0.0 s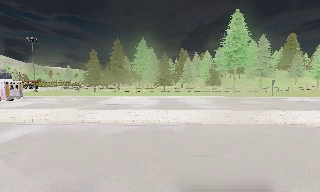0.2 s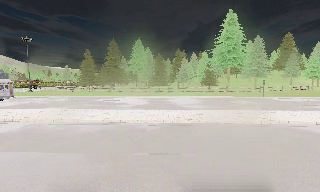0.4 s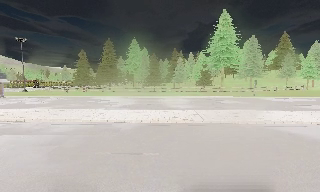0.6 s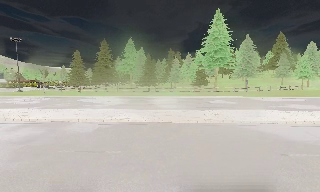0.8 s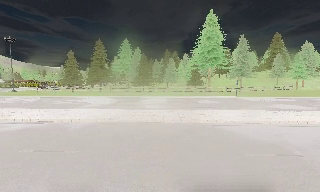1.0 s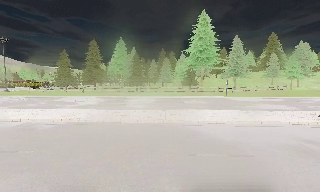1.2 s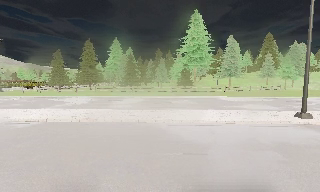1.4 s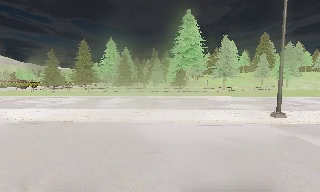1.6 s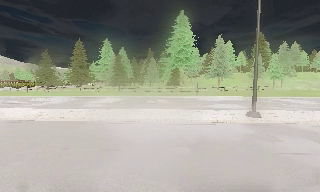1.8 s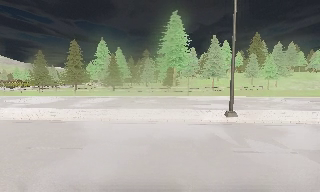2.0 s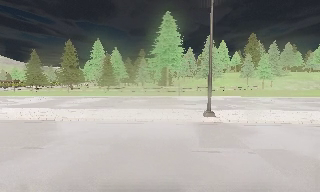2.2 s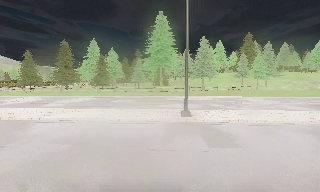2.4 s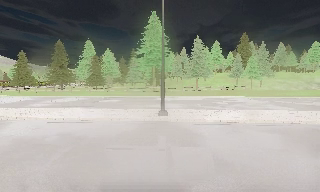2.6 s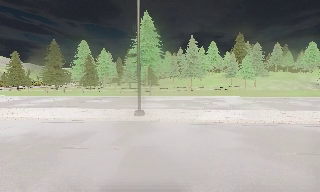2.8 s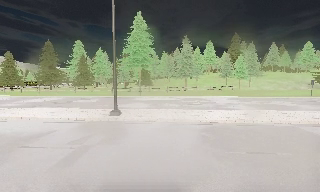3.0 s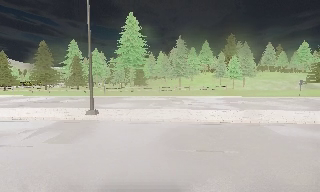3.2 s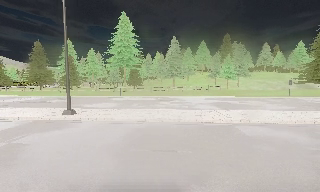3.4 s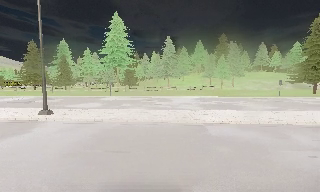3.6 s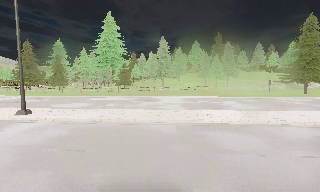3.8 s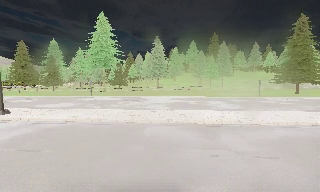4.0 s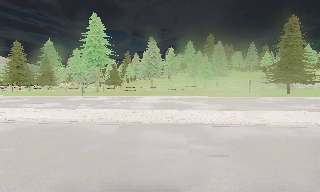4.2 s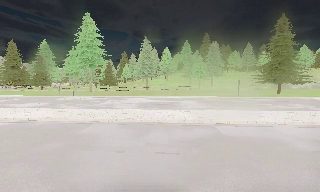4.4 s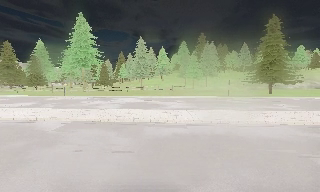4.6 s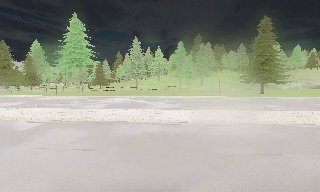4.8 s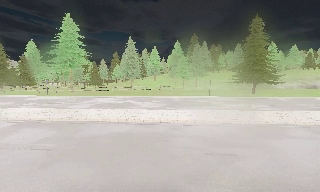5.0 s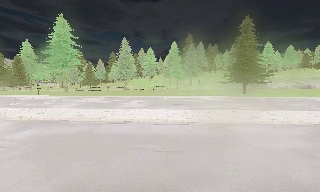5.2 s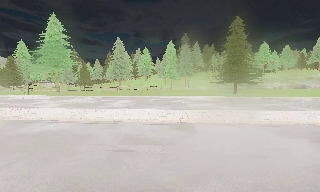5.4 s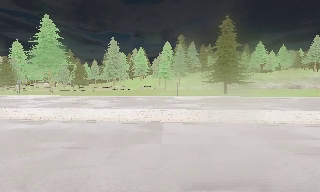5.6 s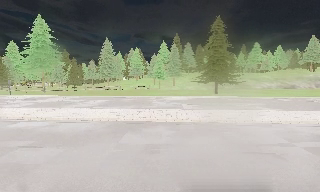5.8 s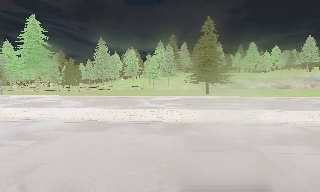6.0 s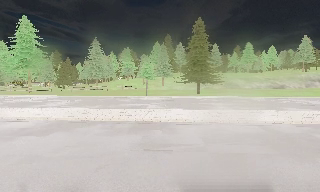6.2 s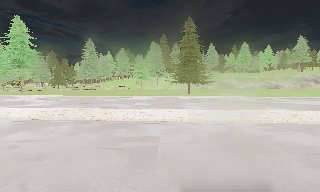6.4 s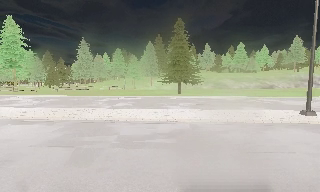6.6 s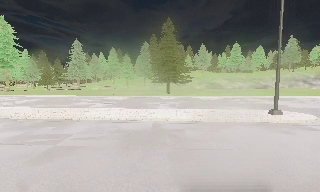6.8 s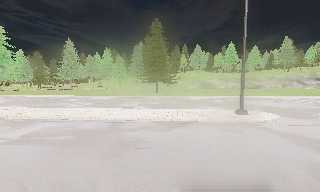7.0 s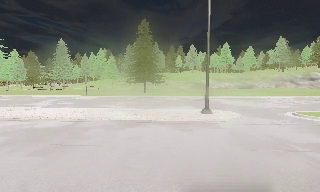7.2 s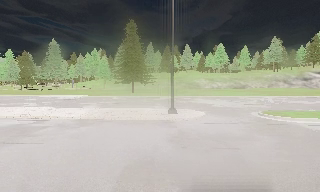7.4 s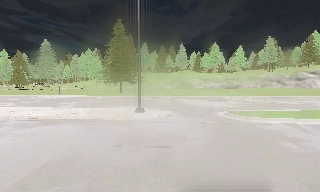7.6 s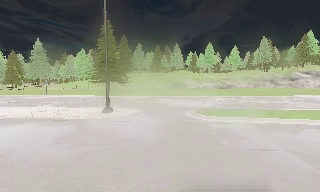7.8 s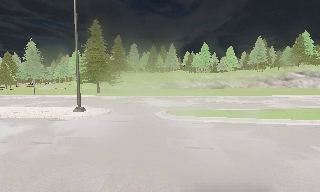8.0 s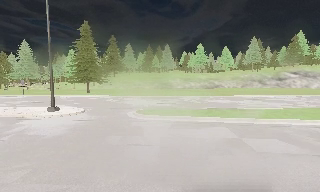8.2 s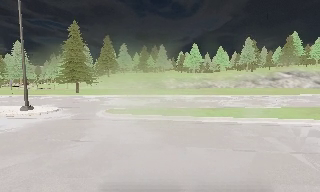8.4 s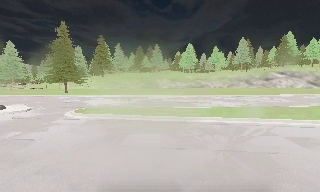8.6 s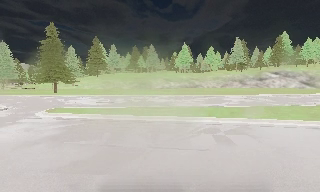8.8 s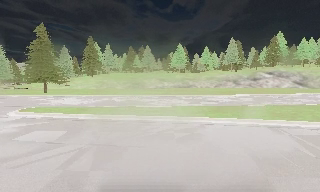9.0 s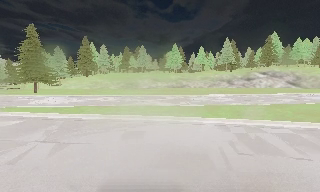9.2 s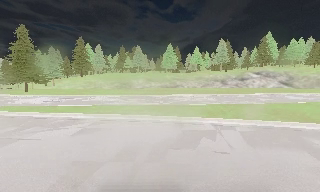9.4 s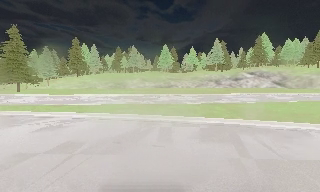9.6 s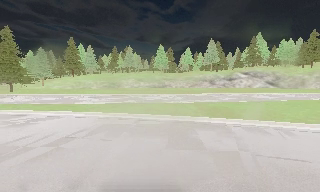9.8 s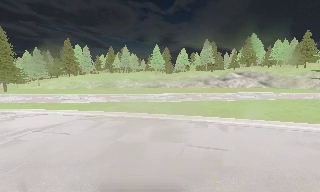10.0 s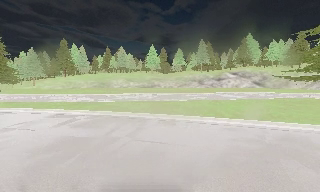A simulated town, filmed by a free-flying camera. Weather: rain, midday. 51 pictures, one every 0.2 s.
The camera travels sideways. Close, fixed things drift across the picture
to the left.
0.0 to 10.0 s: The camera travels to its right, about 90 m, so close, fixed things drift to the left.
The film runs forward here.
